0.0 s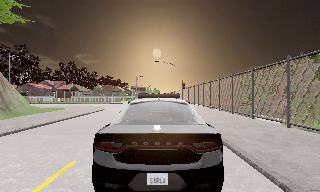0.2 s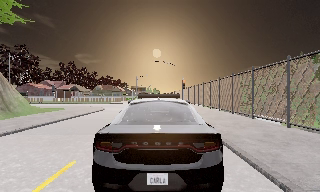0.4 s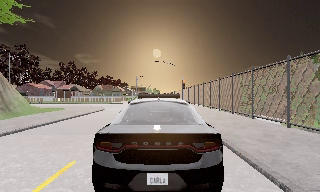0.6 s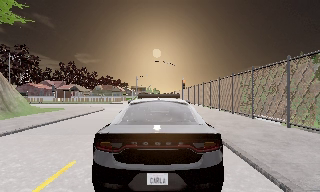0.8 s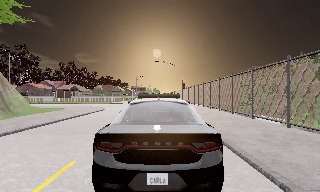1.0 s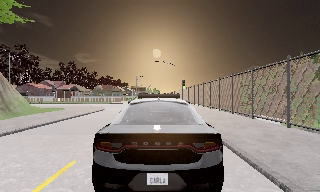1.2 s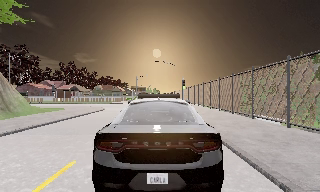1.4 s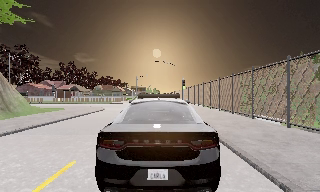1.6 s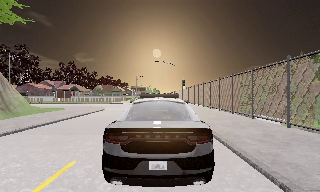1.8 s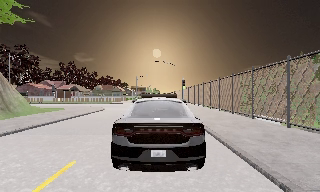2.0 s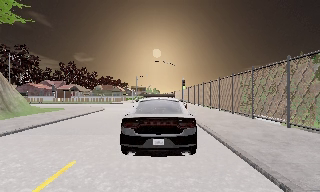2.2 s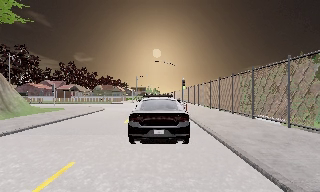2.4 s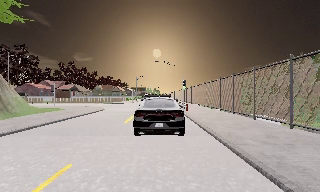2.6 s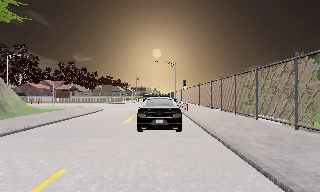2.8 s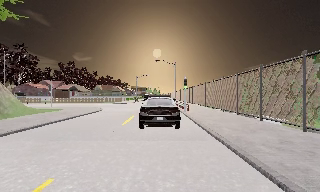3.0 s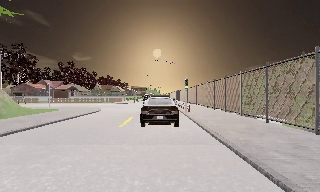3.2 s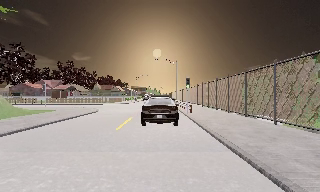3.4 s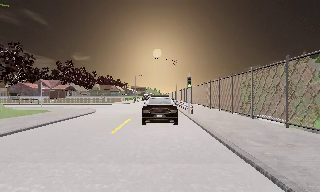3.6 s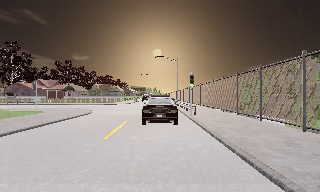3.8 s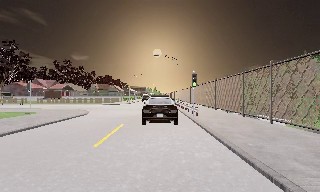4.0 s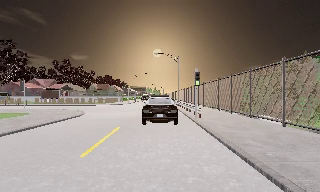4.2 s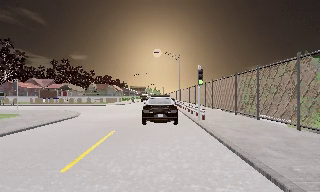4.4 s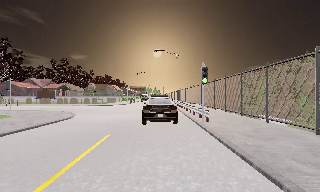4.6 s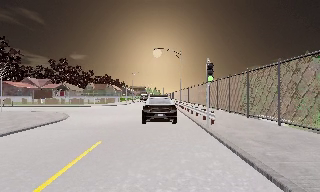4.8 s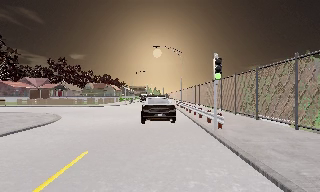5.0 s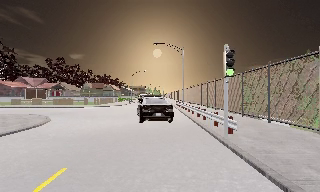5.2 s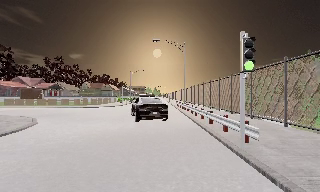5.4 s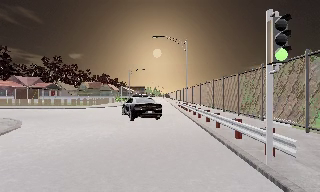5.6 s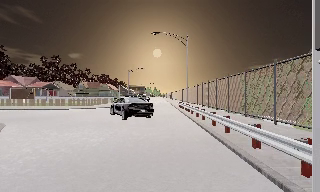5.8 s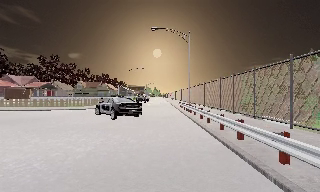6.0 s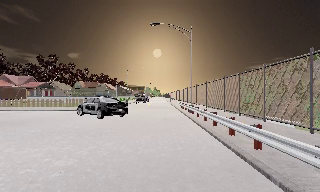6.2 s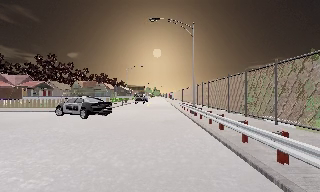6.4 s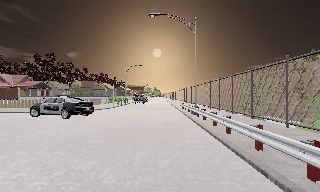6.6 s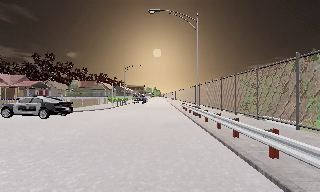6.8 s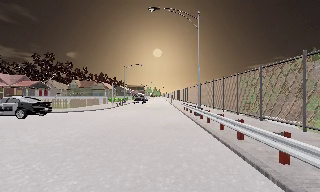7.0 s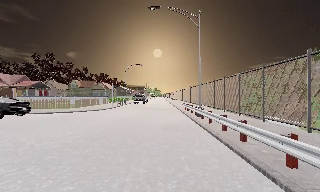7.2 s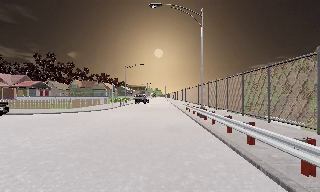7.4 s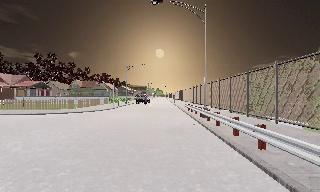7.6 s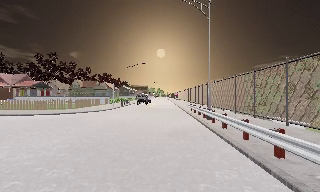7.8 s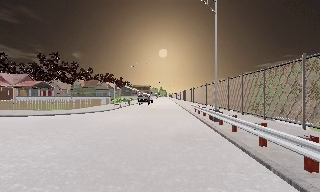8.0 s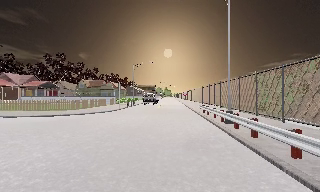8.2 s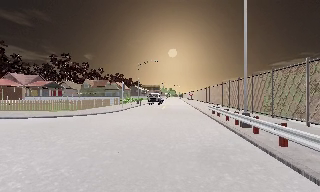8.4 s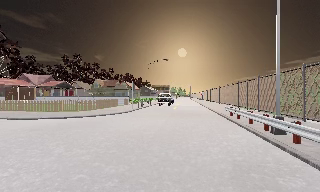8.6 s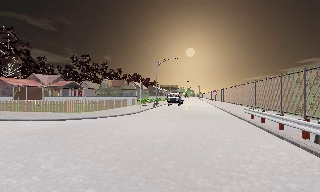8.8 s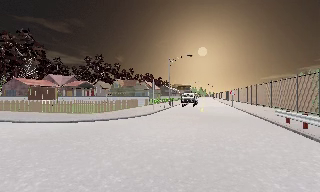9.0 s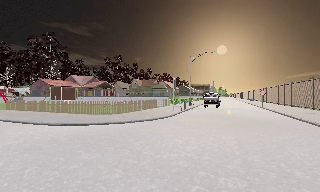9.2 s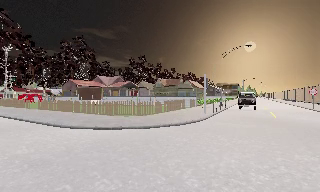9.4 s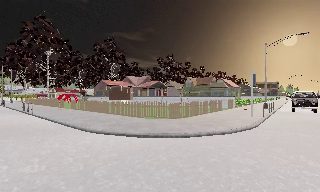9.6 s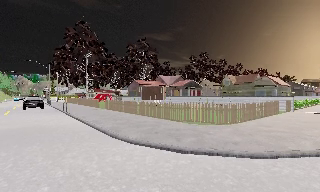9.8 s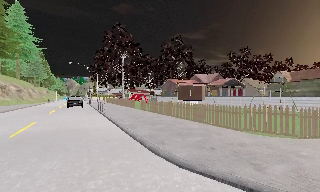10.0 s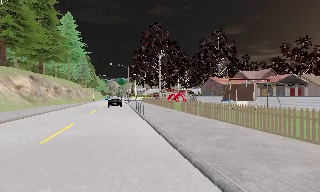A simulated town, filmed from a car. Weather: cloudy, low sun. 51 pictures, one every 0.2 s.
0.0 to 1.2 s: The camera keeps its place and its aim.
1.2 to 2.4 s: The camera shifts only a little, or ends up much as it began.
2.4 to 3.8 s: The camera travels forward, about 4 m, so what stands in front looms larger. It gains speed.
3.8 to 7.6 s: The camera travels forward, about 14 m, so what stands in front looms larger. It loses speed.
7.6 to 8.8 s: The camera pans to its left, which is counterclockwise from overhead, by about 15 degrees. It travels forward, about 6 m, so what stands in front looms larger. It gains speed.
8.8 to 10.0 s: The scene slides to the right, as the camera pans about 60 degrees to its left. It travels forward, about 10 m.
The film runs forward here.
